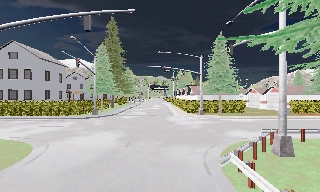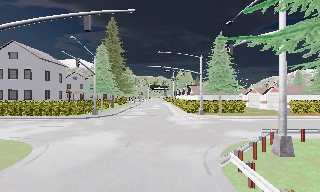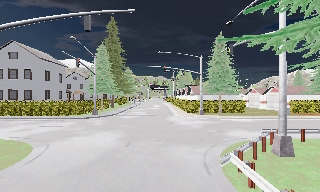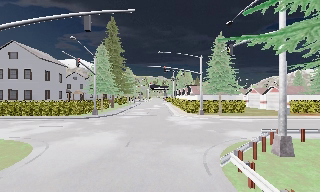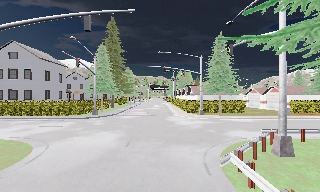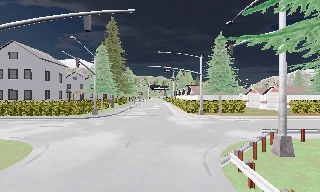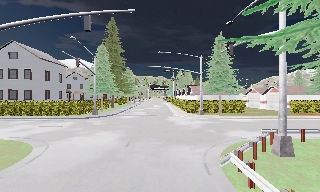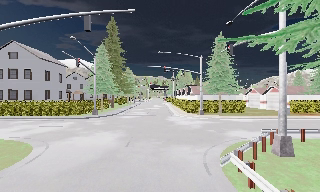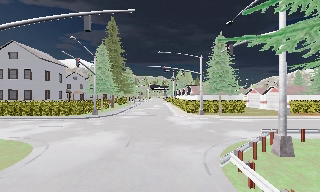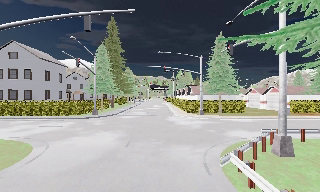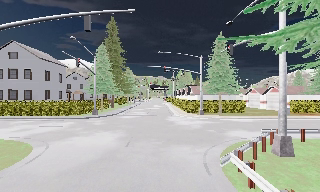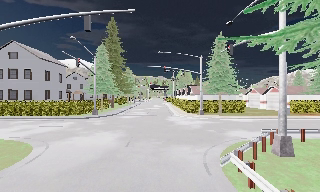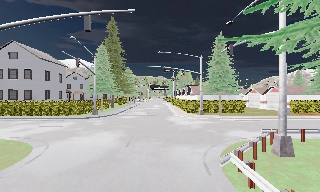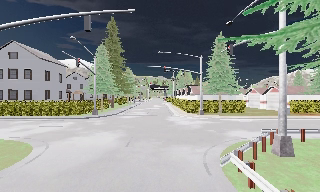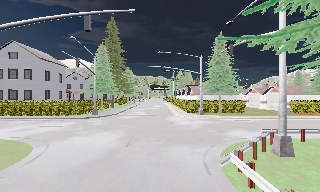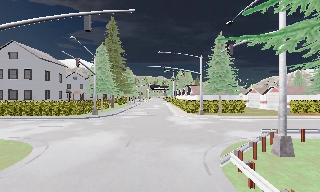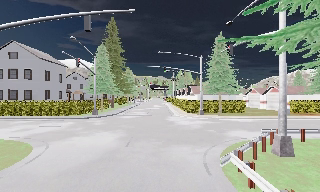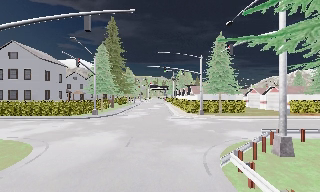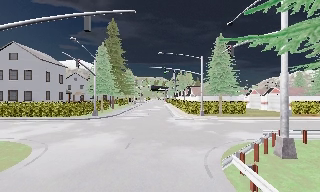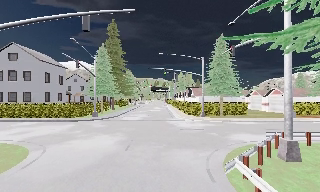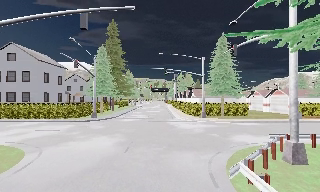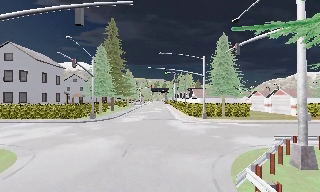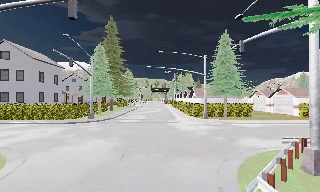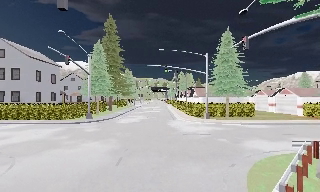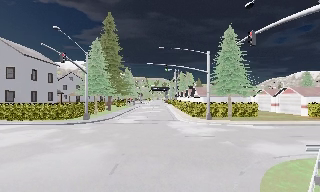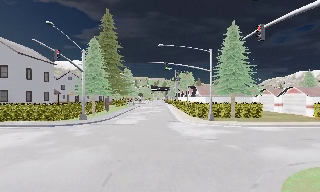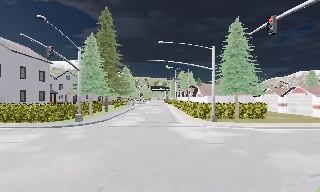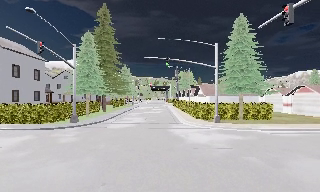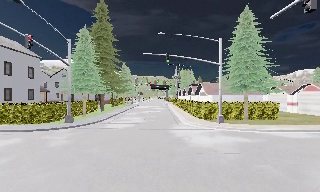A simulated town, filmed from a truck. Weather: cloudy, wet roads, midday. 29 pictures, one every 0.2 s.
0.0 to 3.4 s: The camera keeps its place and its aim.
3.4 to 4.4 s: The camera travels forward, about 1.5 m, so what stands in front looms larger. It gains speed.
4.4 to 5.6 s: The camera travels forward, about 5 m, so what stands in front looms larger.
The film runs forward here.
